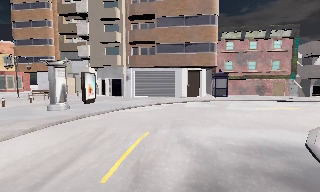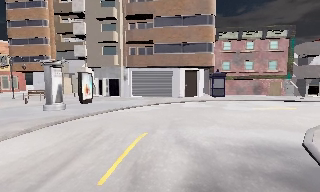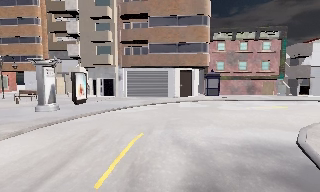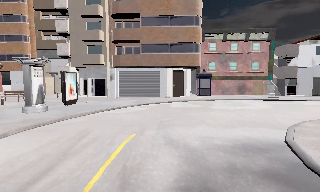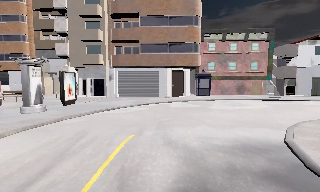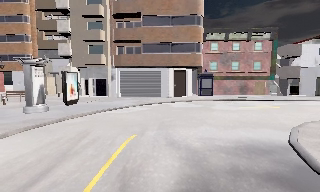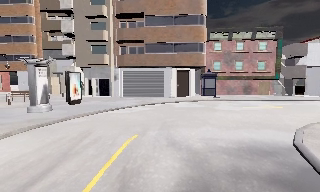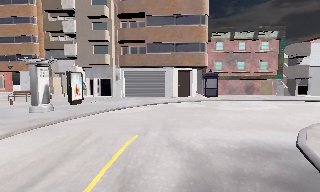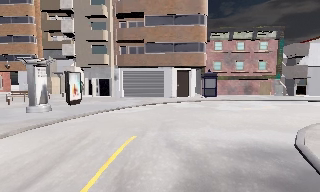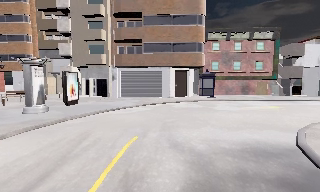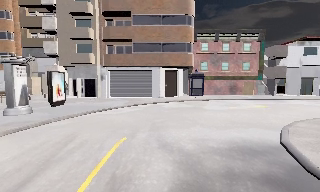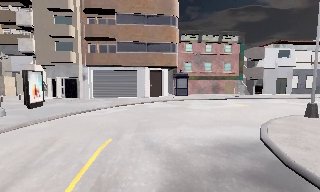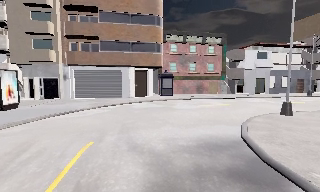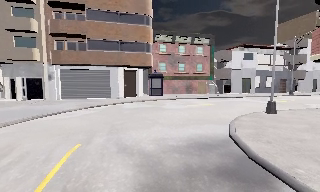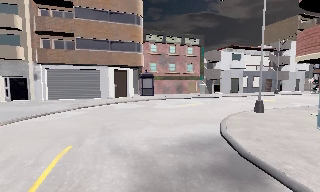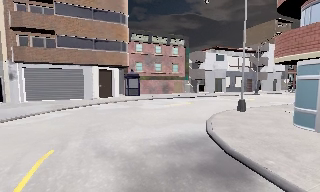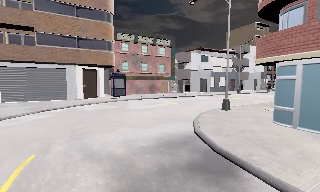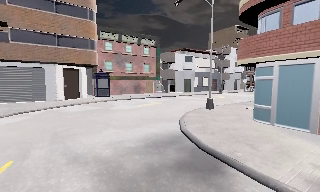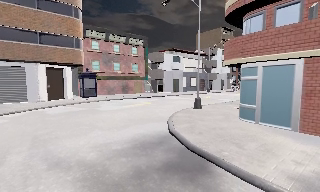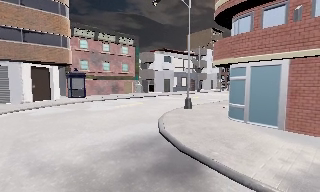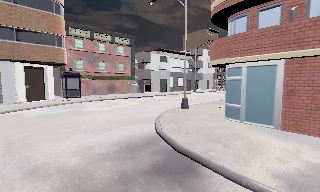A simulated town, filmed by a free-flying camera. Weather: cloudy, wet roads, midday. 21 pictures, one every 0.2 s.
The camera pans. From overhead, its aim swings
clockwise.
The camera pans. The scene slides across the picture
to the left.
0.0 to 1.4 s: The camera shifts only a little, or ends up much as it began.
1.4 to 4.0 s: The scene slides to the left, as the camera pans about 45 degrees to its right. It travels forward, about 0.5 m.
The film runs forward here.
